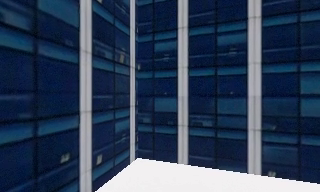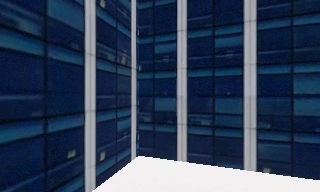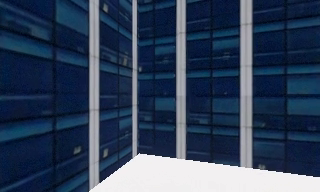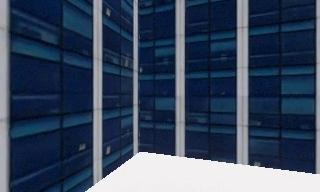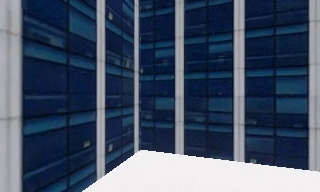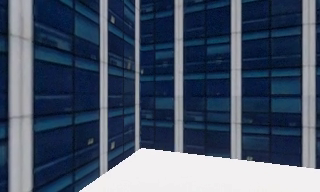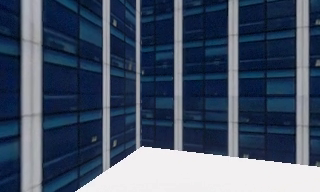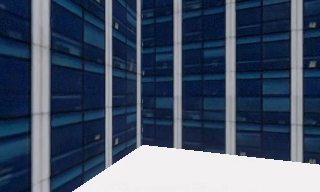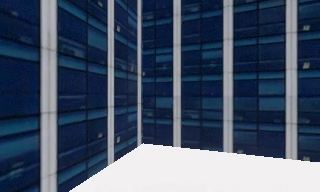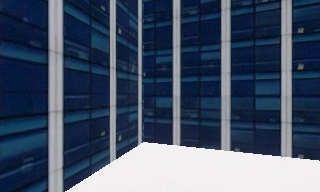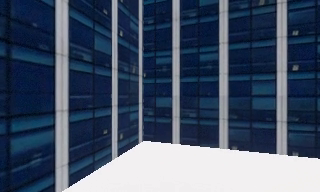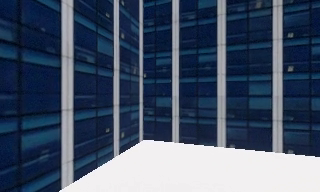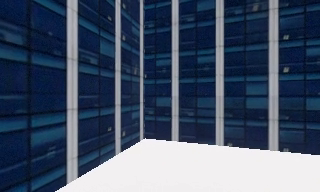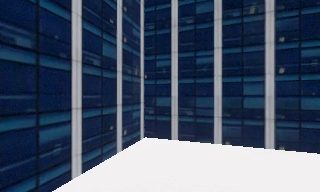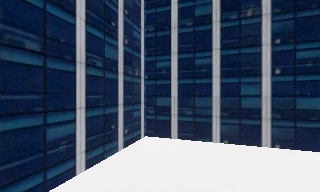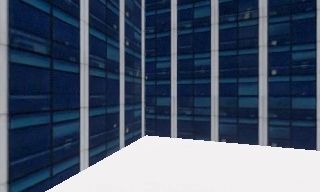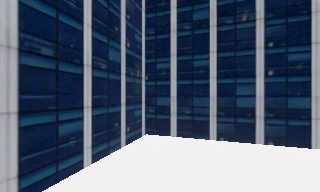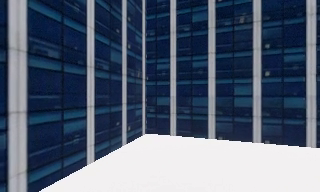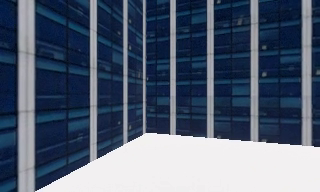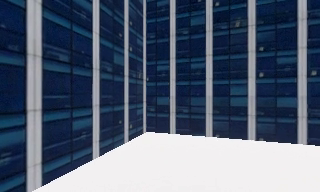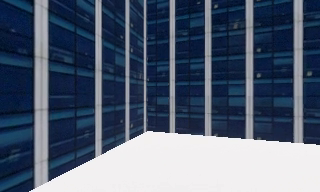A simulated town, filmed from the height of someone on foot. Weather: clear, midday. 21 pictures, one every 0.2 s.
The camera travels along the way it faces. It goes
backward.
0.0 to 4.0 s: The camera travels backward, about 5 m, so what stands in front gets smaller.
The film runs backward here.
